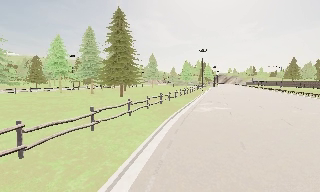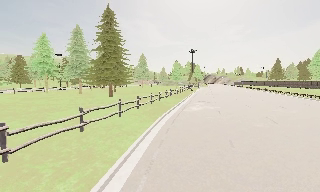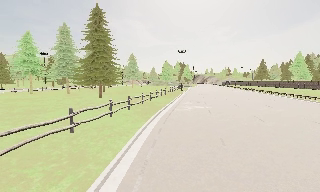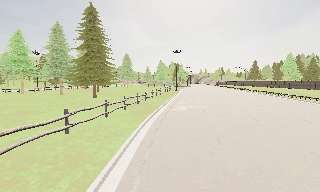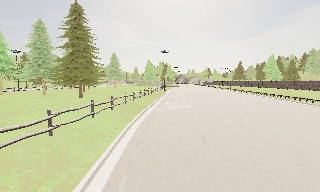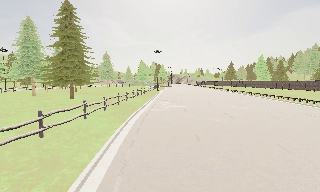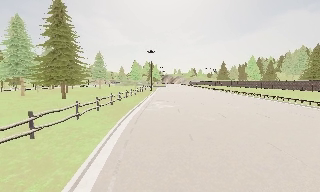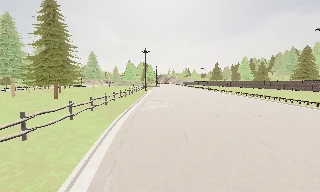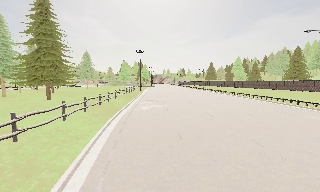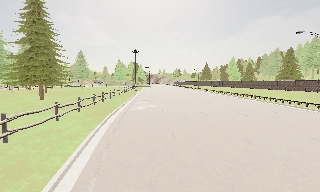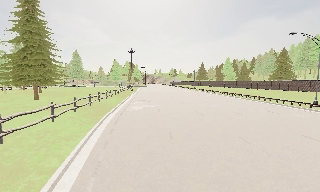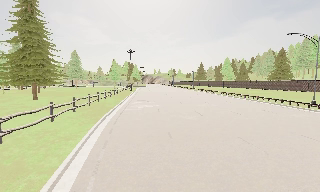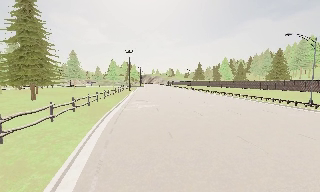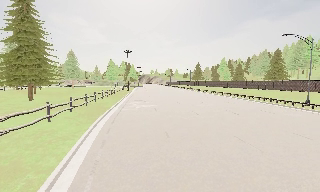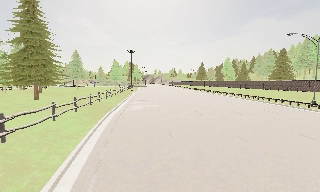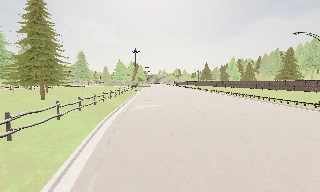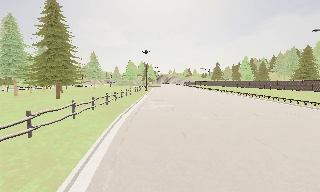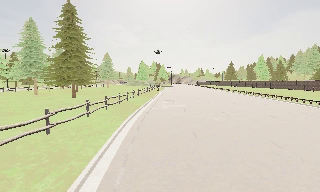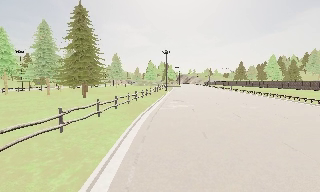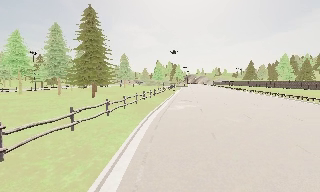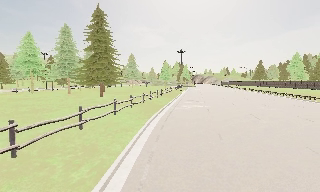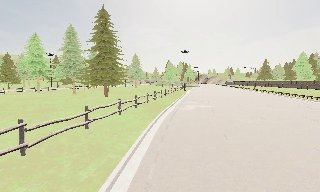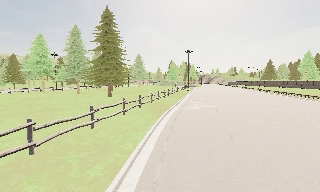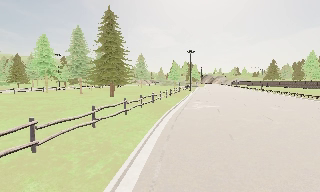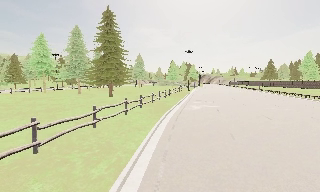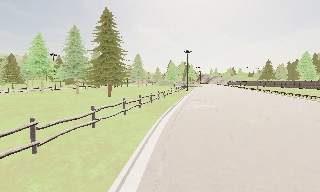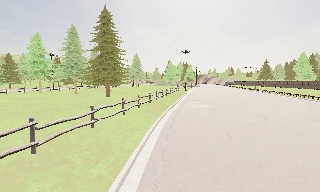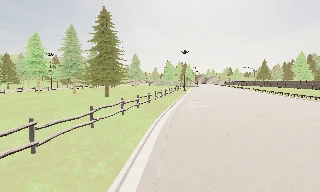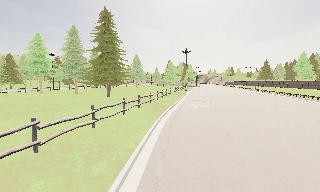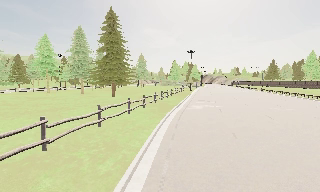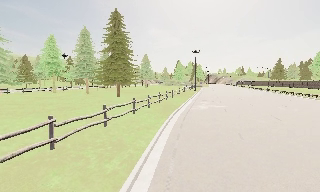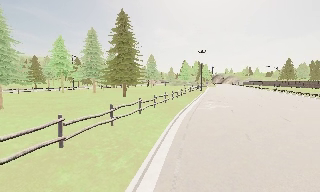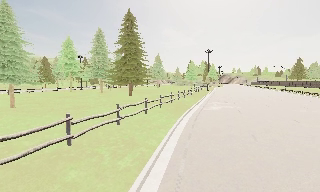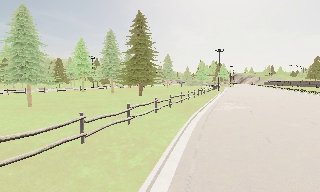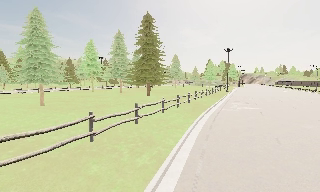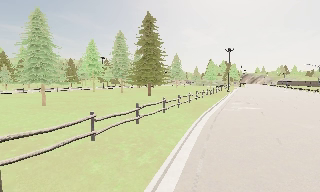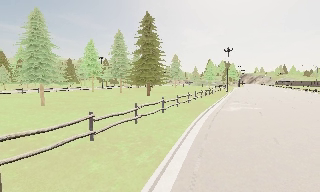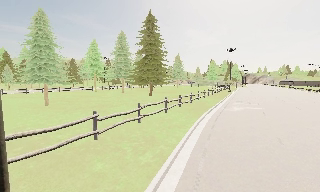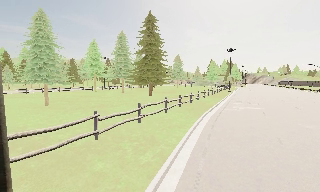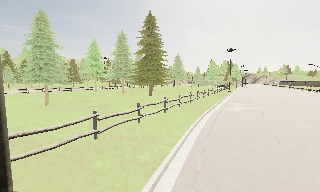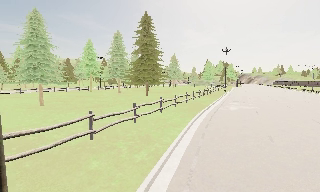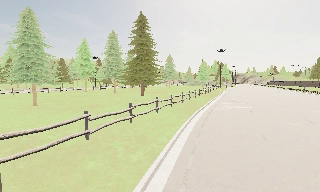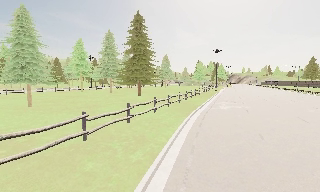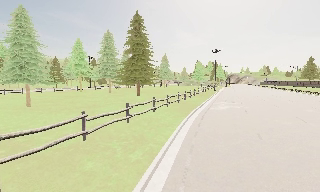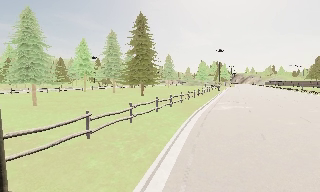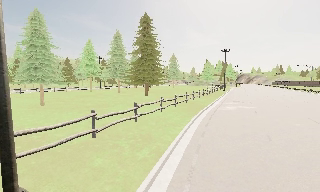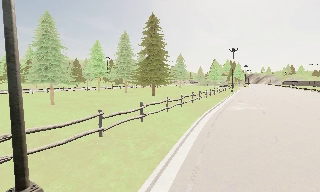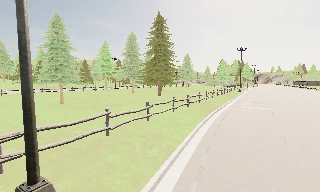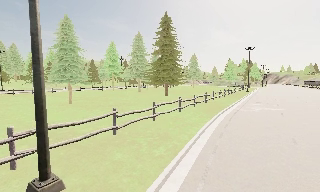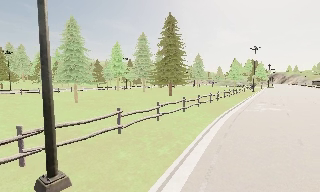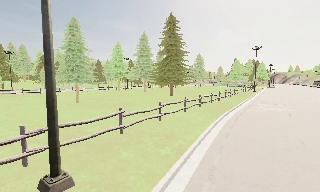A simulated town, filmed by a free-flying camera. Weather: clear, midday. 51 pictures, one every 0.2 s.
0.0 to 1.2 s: The scene slides to the left, as the camera pans about 20 degrees to its right.
1.2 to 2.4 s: The camera shifts only a little, or ends up much as it began.
2.4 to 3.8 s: The camera swings to its left by about 15 degrees, and the scene slides to the right.
3.8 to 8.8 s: The camera pans to its left, which is counterclockwise from overhead, by about 15 degrees. It travels backward, about 1 m, so what stands in front gets smaller.
8.8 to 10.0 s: The camera pans to its left, which is counterclockwise from overhead, by about 10 degrees.
The film runs backward here.
